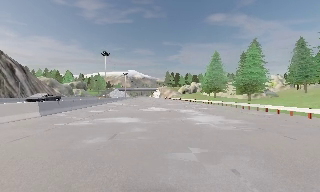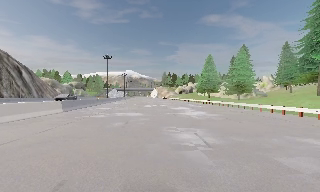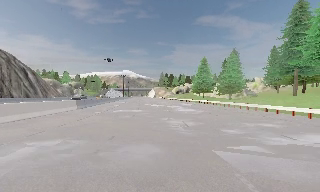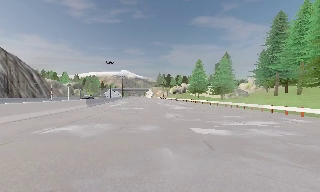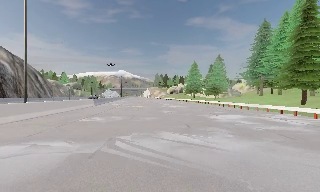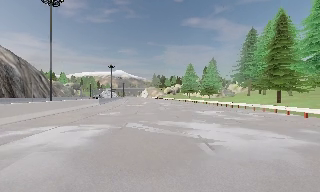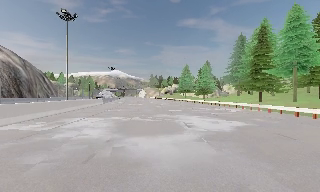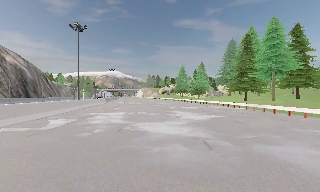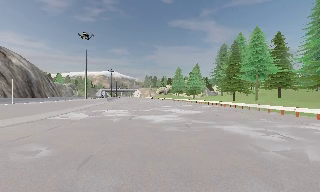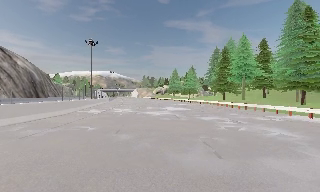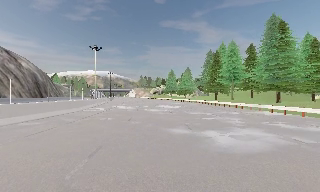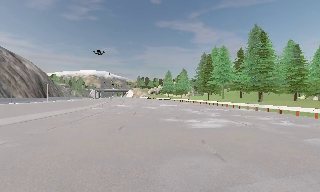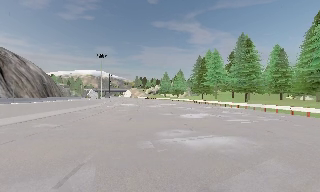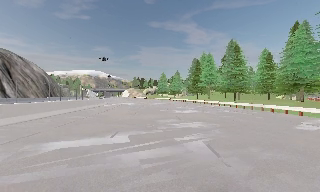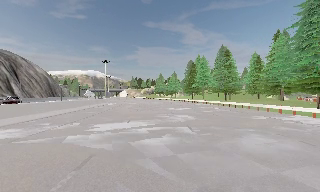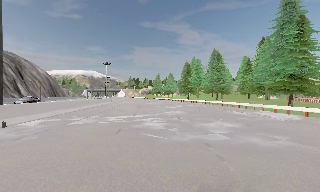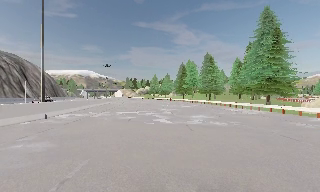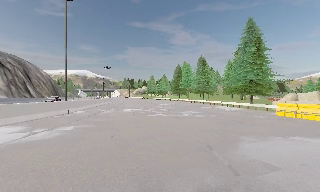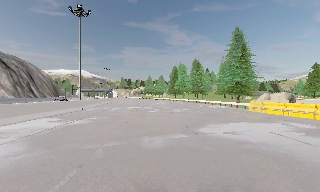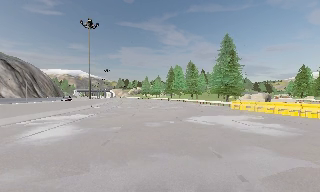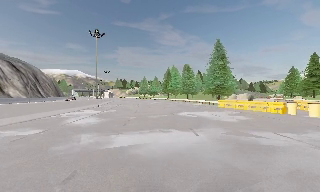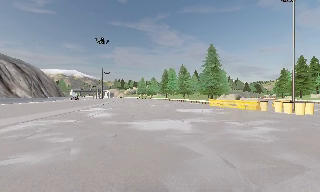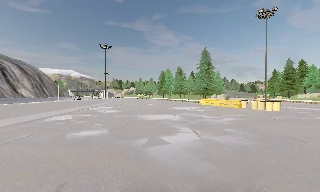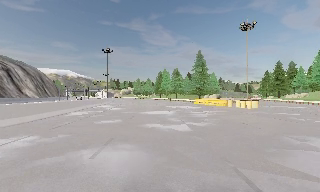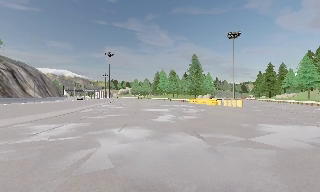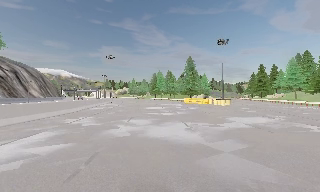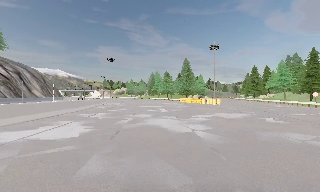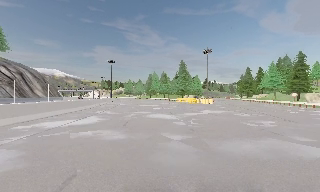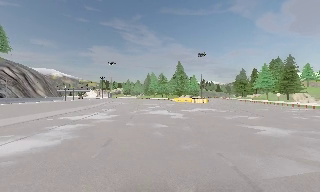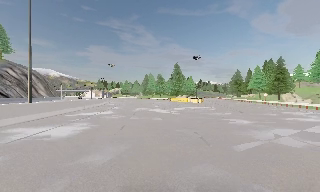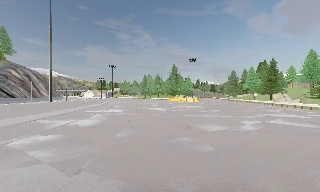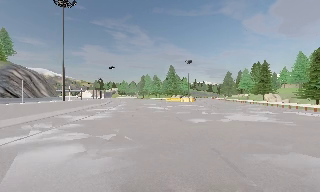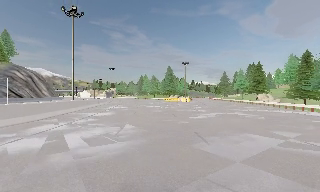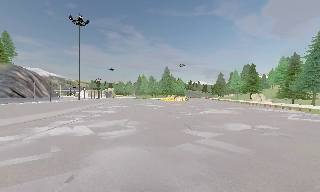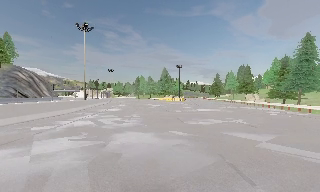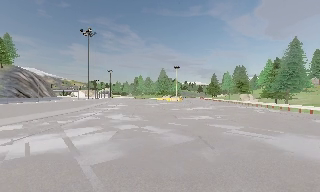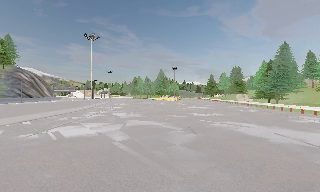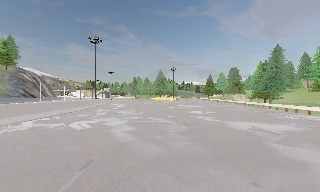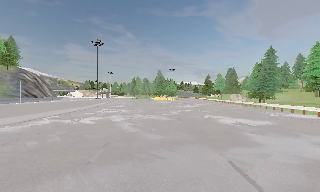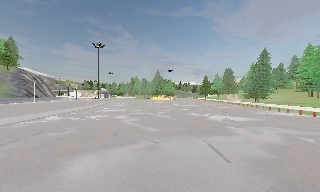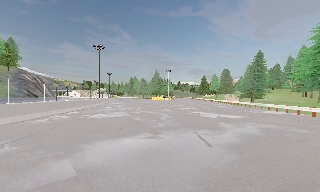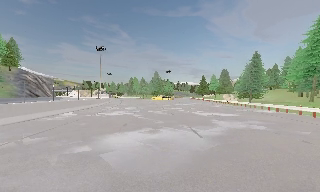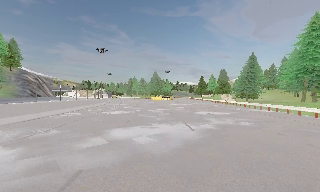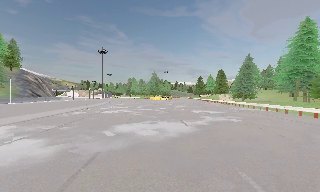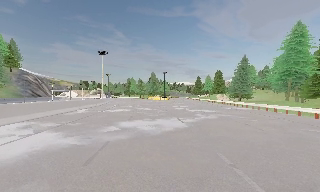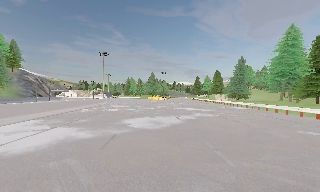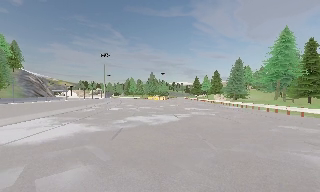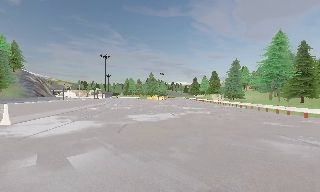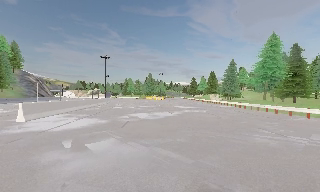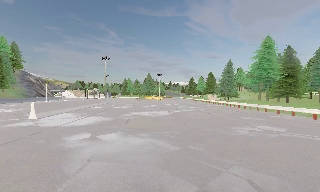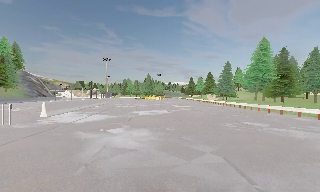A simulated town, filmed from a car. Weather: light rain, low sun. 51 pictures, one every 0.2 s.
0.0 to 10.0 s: The scene slides to the left, as the camera pans about 35 degrees to its right. It travels backward, about 130 m. It loses speed.
The film runs backward here.
